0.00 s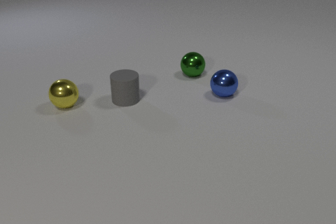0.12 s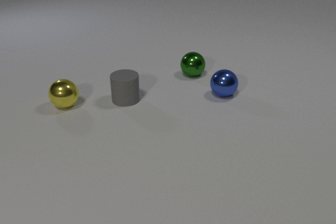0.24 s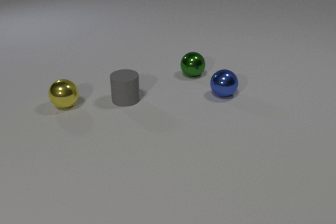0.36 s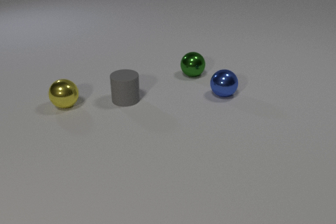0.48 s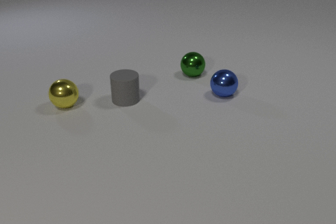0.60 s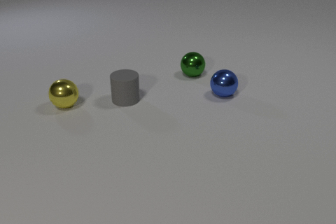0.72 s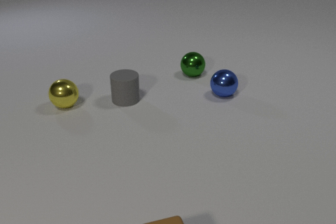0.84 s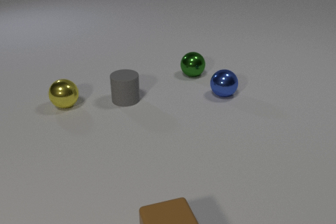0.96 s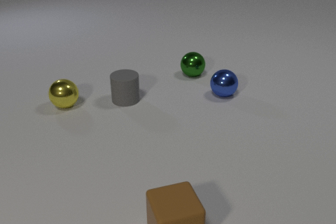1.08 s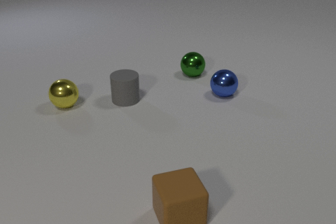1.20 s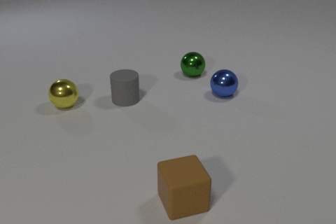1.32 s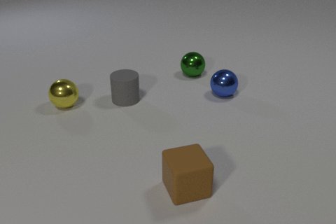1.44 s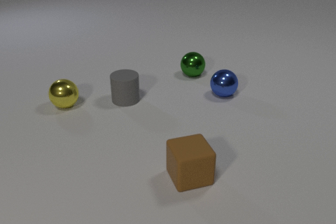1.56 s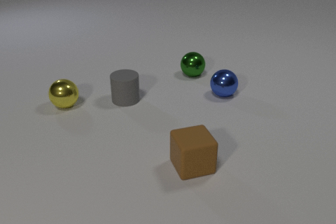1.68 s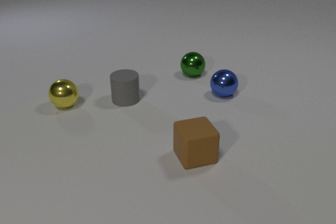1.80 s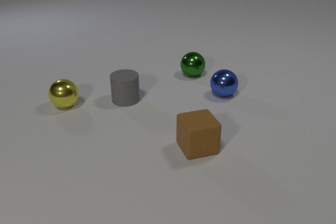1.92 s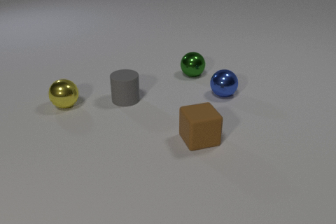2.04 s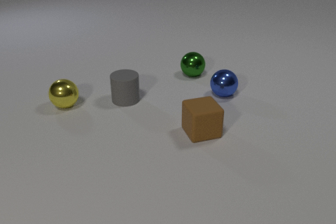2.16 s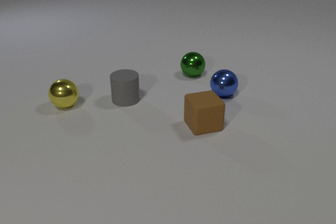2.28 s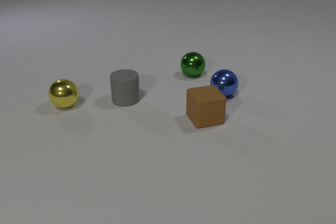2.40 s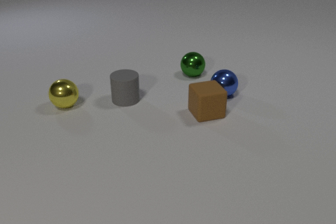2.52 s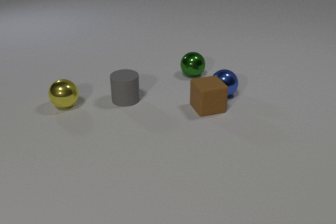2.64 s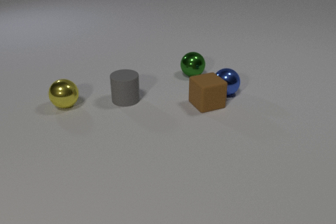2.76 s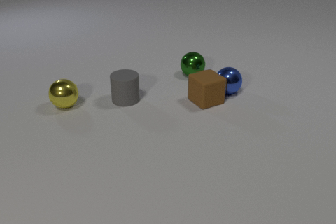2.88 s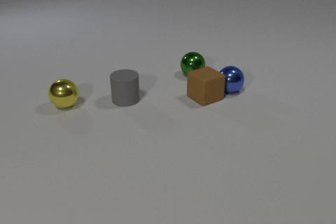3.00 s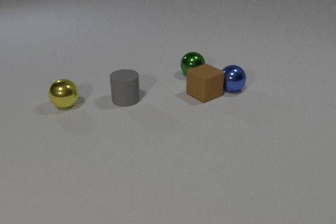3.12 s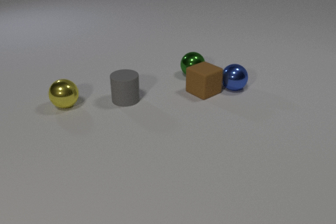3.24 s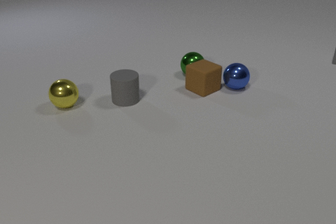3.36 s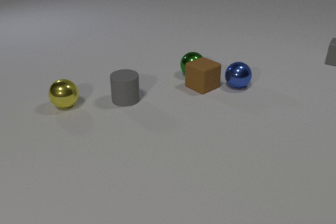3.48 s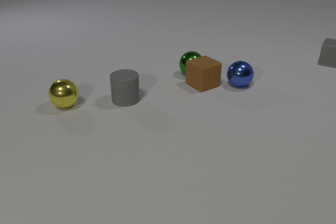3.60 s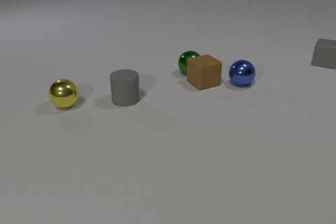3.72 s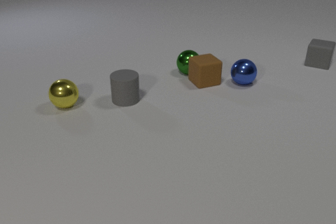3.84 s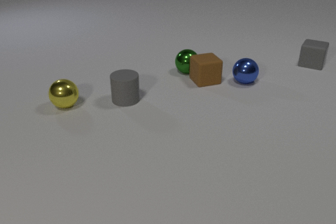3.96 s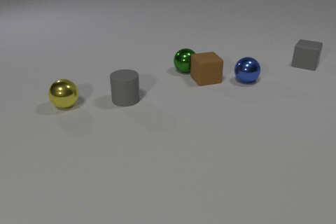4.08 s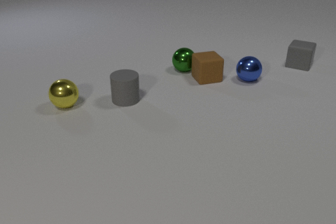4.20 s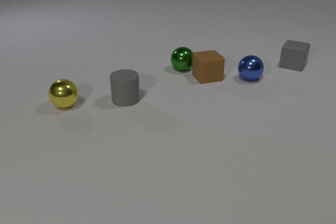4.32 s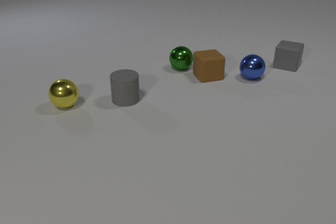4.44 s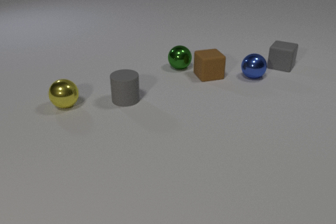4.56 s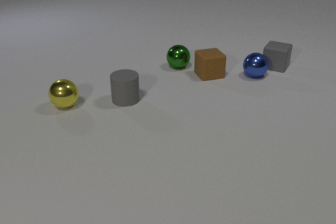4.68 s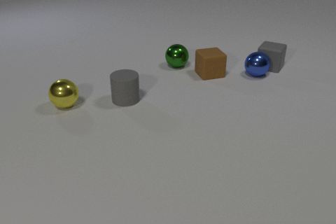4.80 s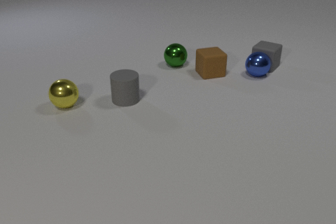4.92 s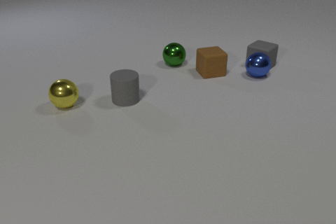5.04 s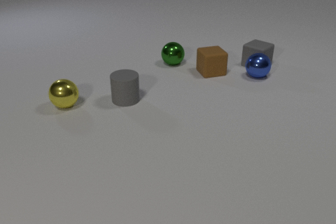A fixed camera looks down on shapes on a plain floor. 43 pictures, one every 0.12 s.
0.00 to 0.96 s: The brown rubber cube comes in at the bottom edge, slides away from the camera.
0.96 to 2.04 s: The brown rubber cube slides away from the camera.
2.04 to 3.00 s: The brown rubber cube slides away from the camera, spins counterclockwise seen from above by about 15 degrees, its near face sliding to the right. The blue metal sphere rolls away from the camera and to the right. The brown rubber cube and the blue metal sphere collide.
3.00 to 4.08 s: The brown rubber cube slides away from the camera, spins clockwise seen from above by about 15 degrees, its near face sliding to the left. The blue metal sphere rolls away from the camera and to the right. The green metal sphere rolls away from the camera and to the left. The gray rubber cube comes in at the right edge, slides to the left and toward the camera. The brown rubber cube and the green metal sphere collide.
4.08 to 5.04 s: The brown rubber cube slides away from the camera. The blue metal sphere rolls away from the camera and to the right. The green metal sphere rolls away from the camera and to the left. The gray rubber cube slides to the left. The blue metal sphere and the gray rubber cube collide.
What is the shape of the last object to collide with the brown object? sphere.
What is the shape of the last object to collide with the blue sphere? cube.
Are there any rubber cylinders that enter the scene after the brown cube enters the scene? no.
